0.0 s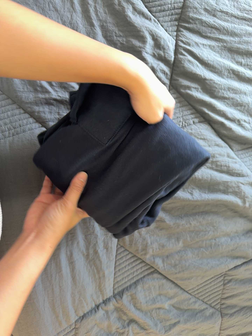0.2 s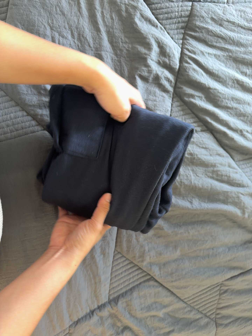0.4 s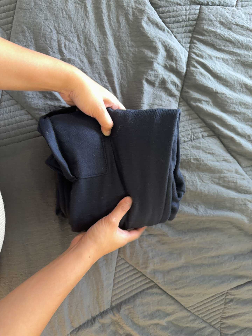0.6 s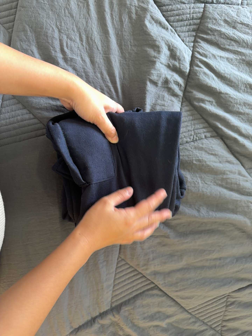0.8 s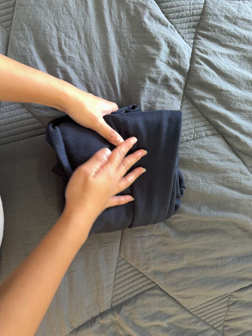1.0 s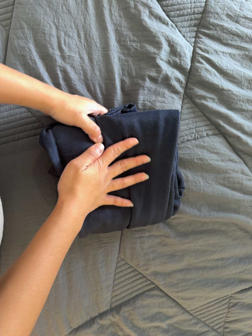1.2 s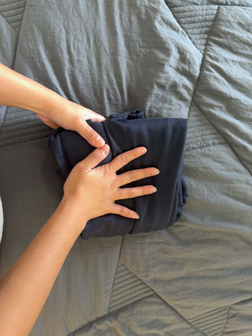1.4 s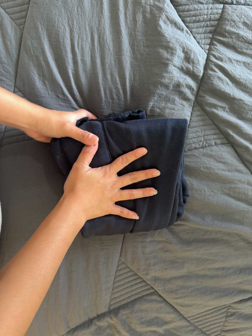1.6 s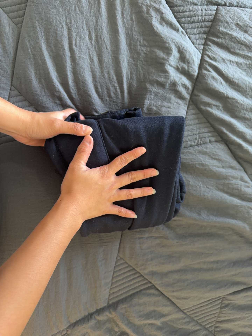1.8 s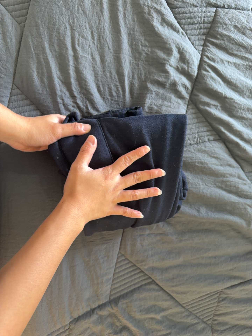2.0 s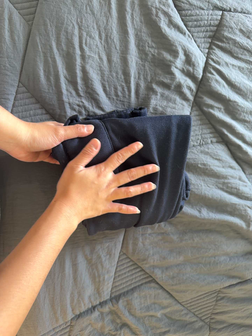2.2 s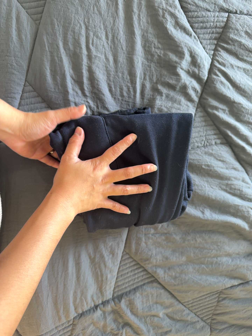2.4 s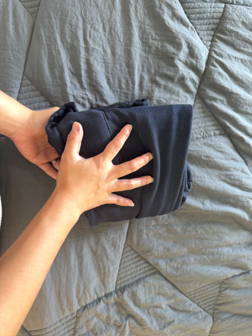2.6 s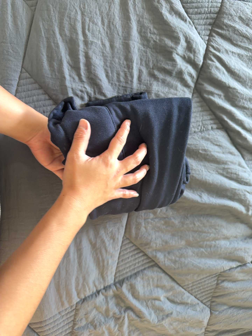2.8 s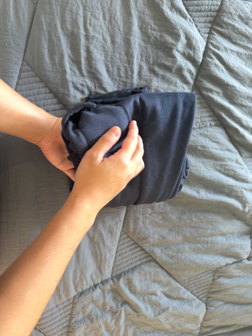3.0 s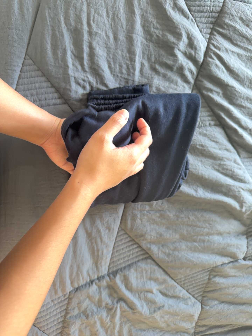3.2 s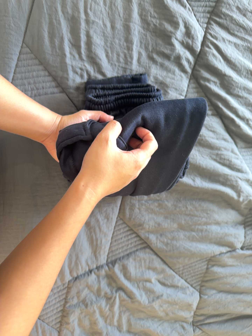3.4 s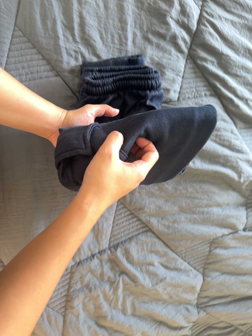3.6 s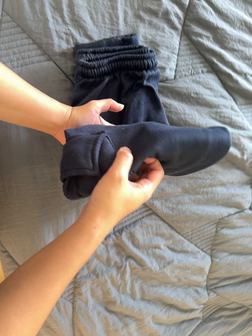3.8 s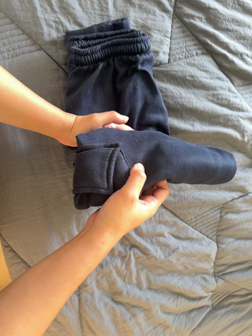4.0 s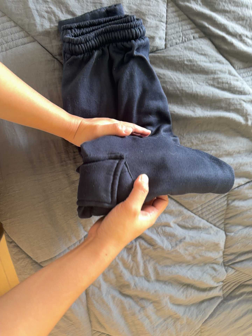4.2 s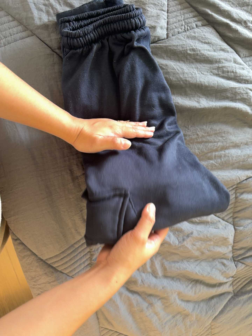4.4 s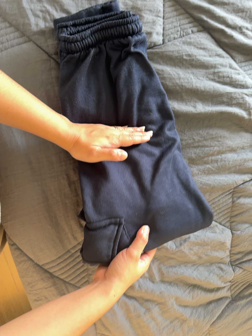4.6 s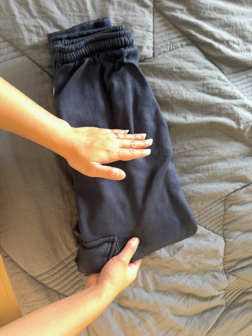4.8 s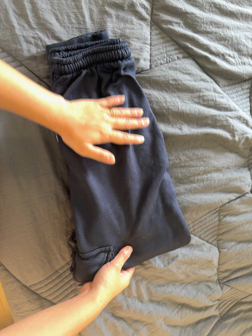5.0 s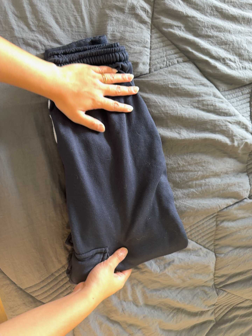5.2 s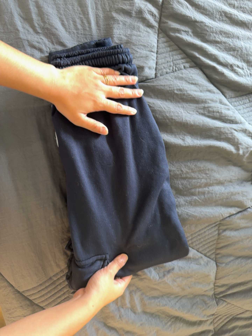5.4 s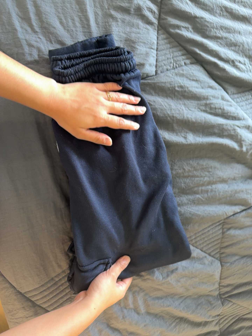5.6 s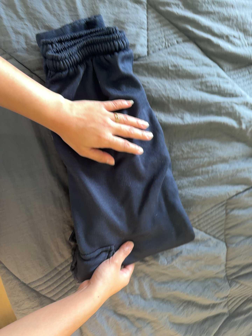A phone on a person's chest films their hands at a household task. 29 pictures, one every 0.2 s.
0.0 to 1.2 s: The camera shifts only a little, or ends up much as it began.
1.2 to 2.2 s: The camera travels to its left, about 6 cm.
2.2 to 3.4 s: The camera travels toward the bottom of its view, about 8 cm, so close, fixed things drift upward.
3.4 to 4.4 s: The camera travels toward the bottom of its view, about 9 cm, so close, fixed things drift upward. It rolls about its line of sight by about 10 degrees, and the scene rotates counterclockwise.
4.4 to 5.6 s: The camera shifts only a little, or ends up much as it began.
The film runs backward here.
